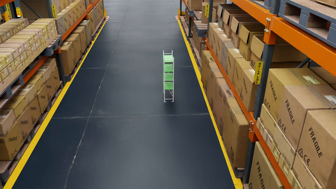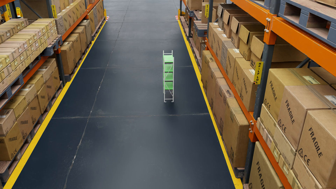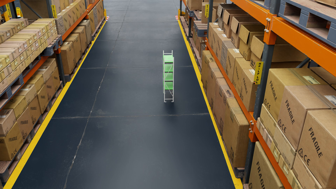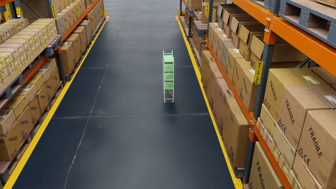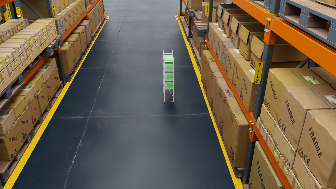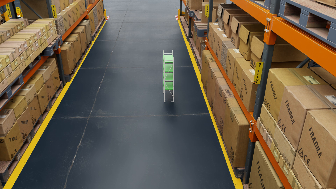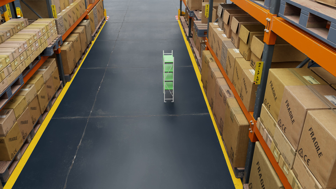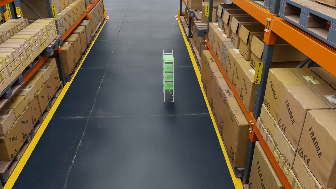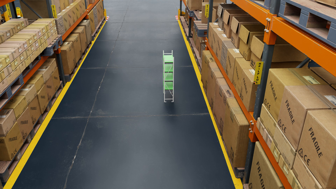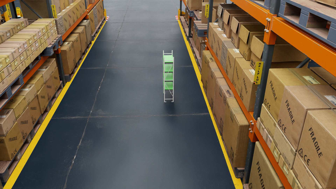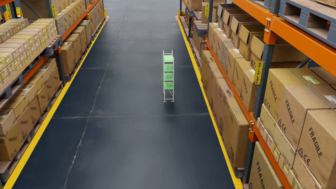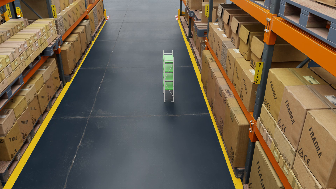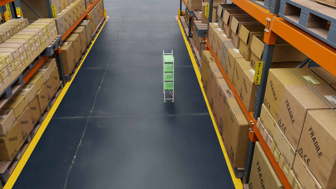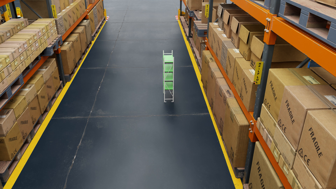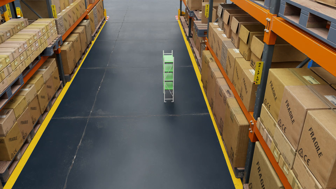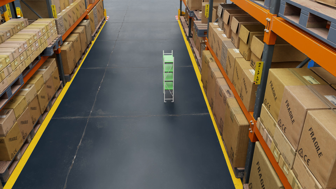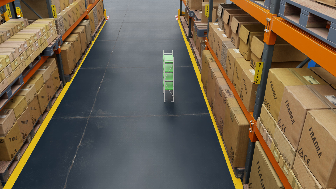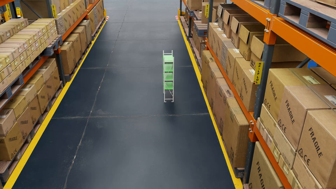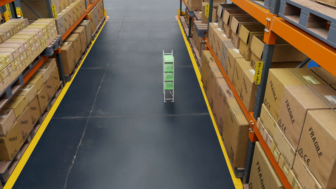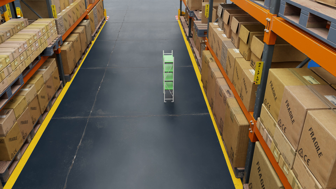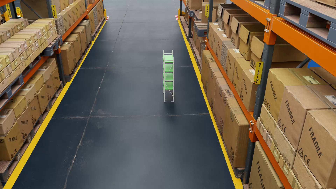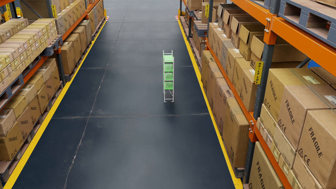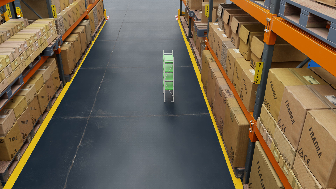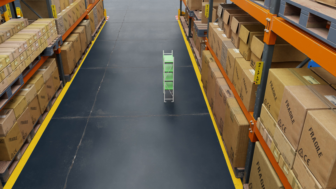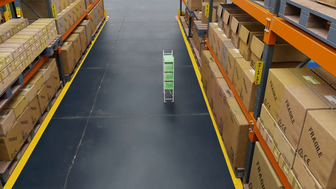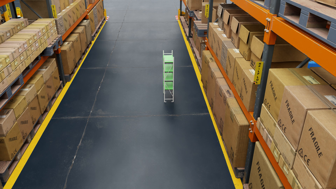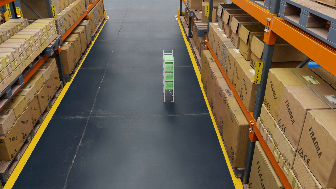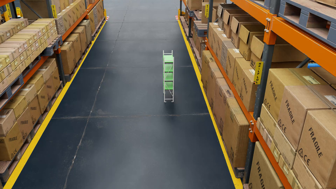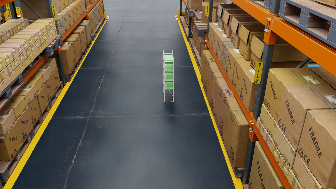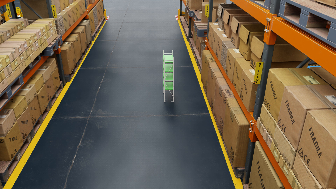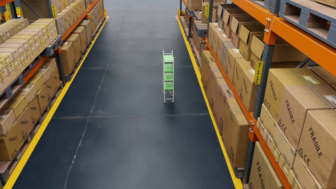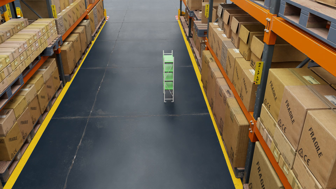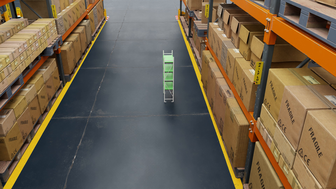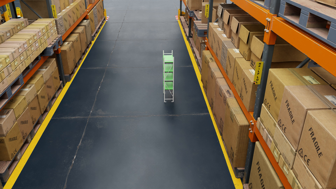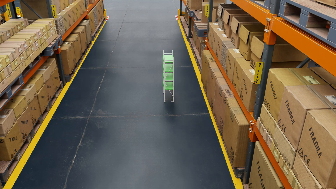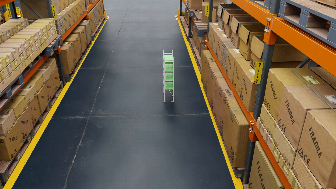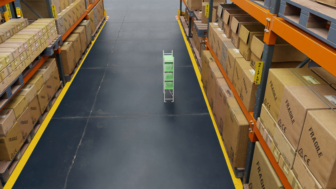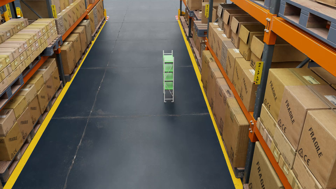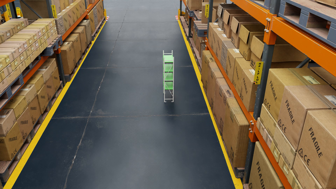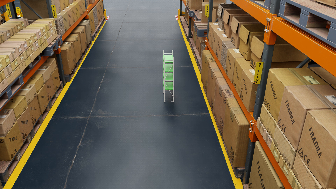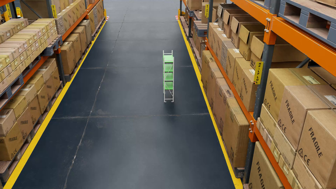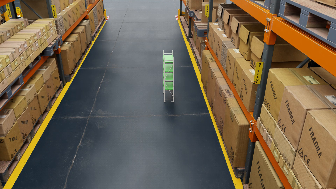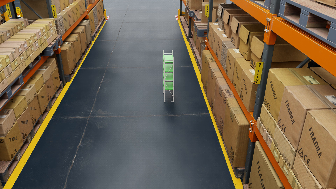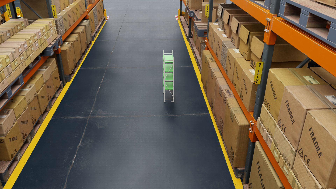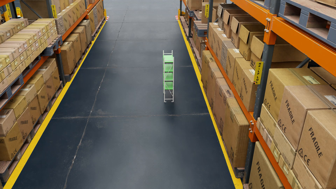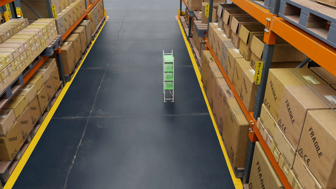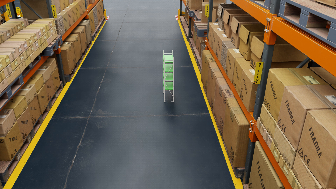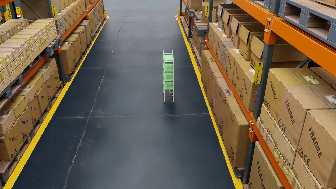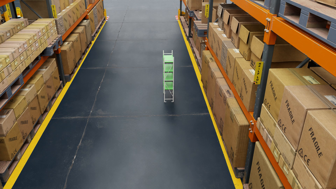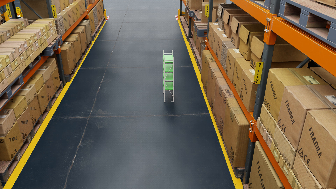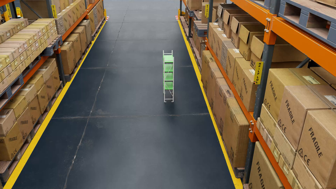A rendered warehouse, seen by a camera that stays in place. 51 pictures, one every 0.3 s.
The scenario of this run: A forklift runs into an object in its way.
